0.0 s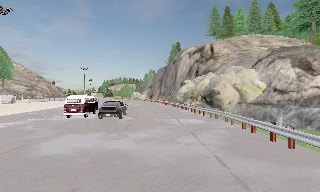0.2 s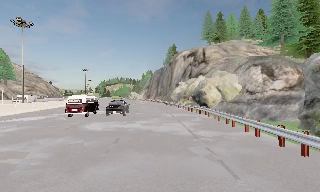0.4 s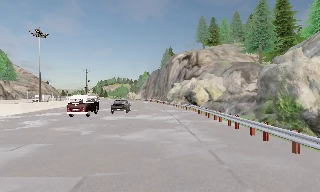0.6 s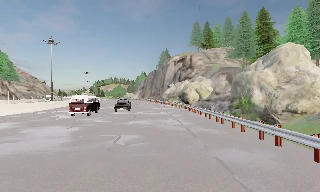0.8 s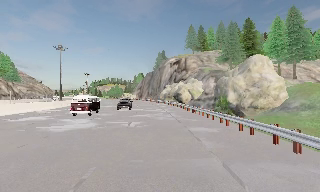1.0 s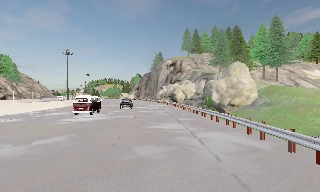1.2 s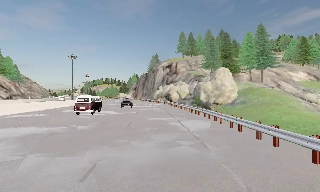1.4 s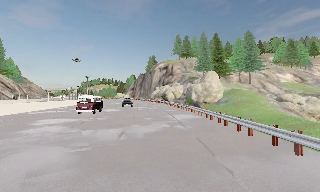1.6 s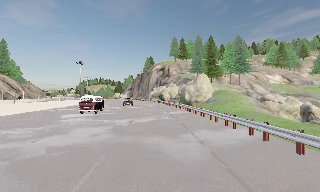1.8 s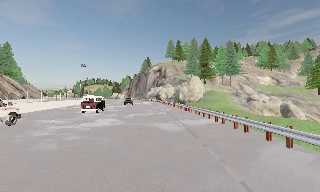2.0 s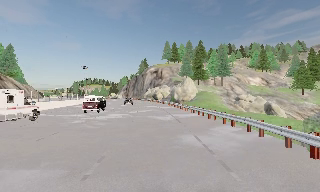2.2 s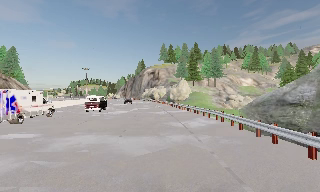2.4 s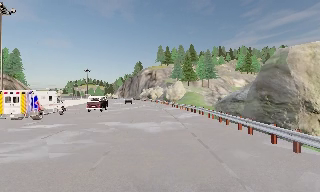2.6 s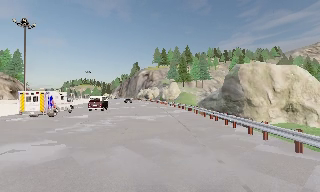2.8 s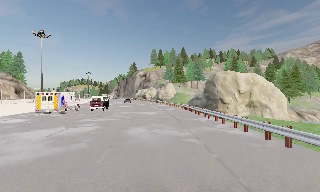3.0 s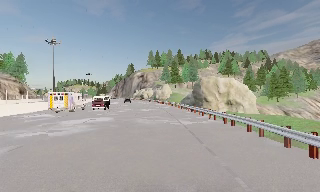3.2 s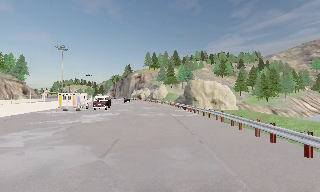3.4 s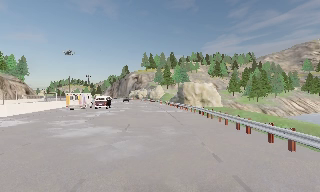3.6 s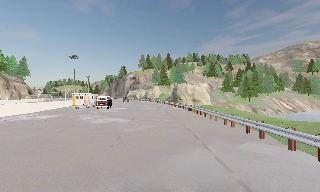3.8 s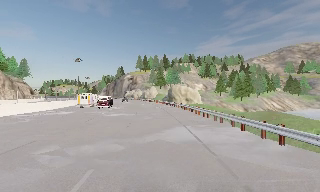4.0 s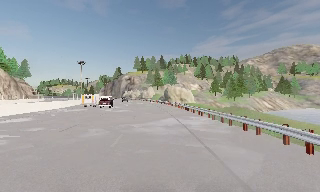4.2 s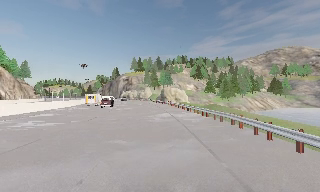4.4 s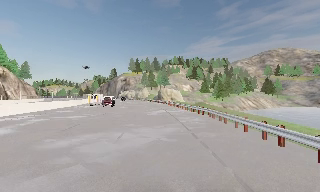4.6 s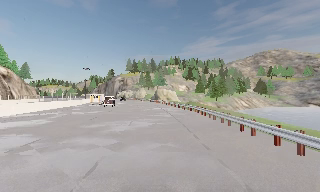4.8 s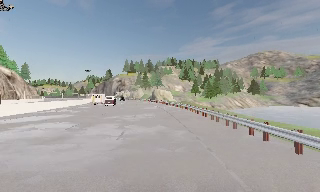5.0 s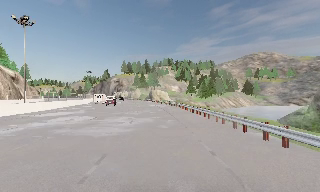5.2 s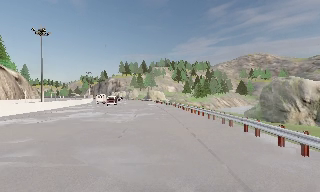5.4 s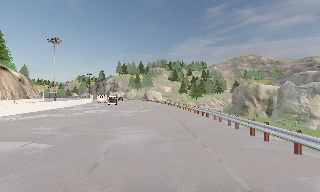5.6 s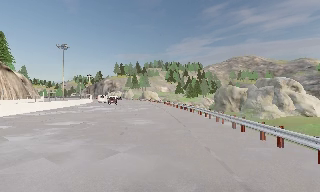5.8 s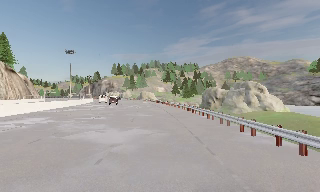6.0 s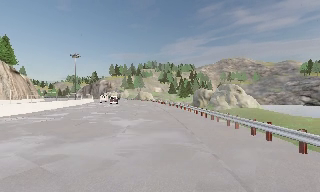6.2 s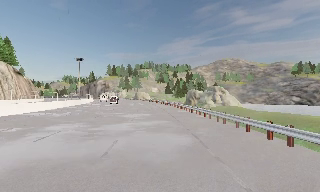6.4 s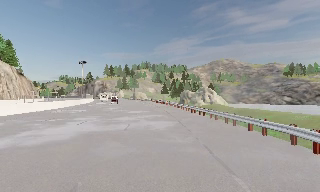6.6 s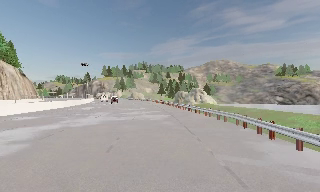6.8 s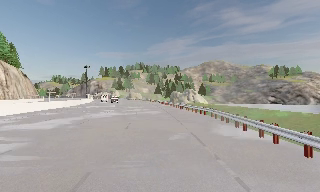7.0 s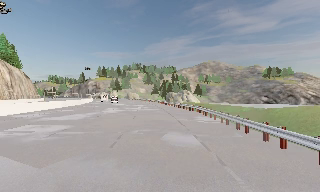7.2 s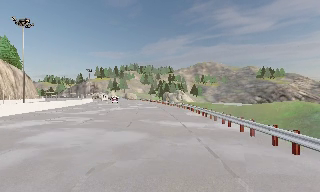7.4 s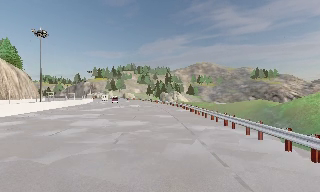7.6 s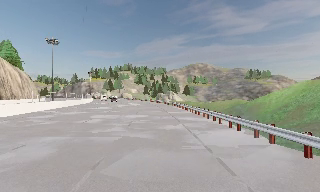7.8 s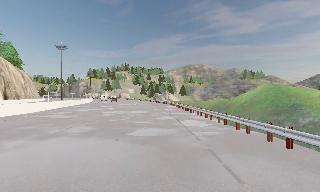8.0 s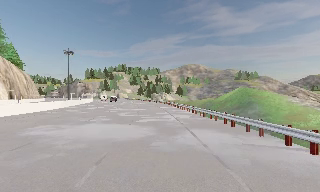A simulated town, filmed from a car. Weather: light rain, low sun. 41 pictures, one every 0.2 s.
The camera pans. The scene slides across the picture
to the left.
The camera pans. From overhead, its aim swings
clockwise.
0.0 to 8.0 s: The camera swings to its right by about 45 degrees, and the scene slides to the left. It travels backward, about 155 m.
The film runs backward here.
